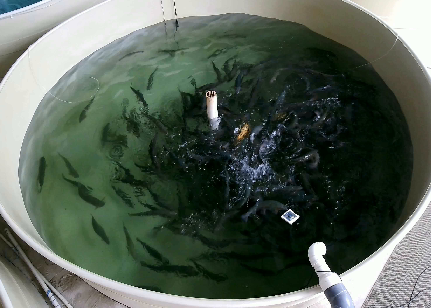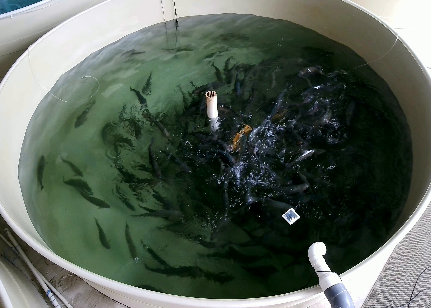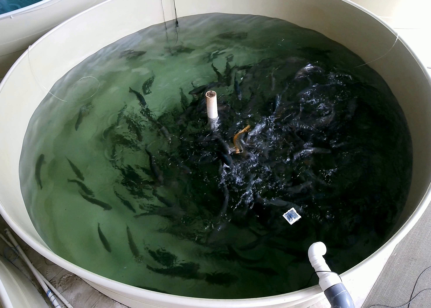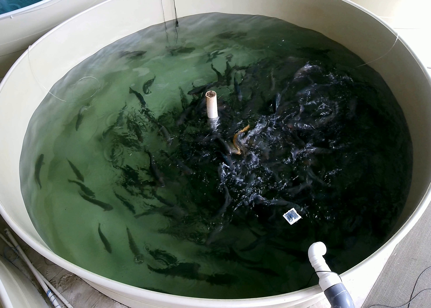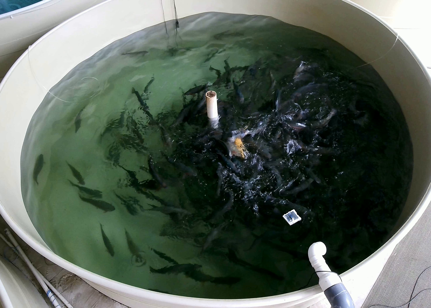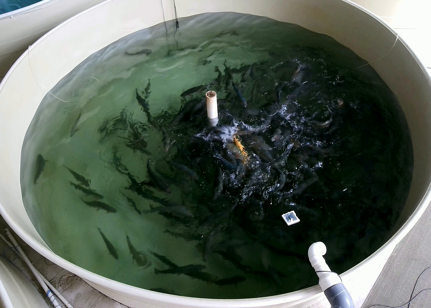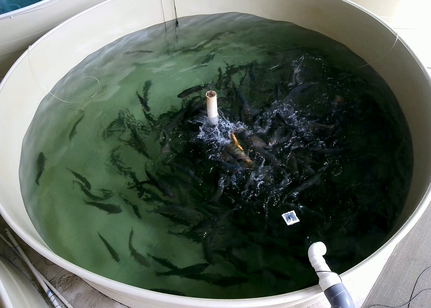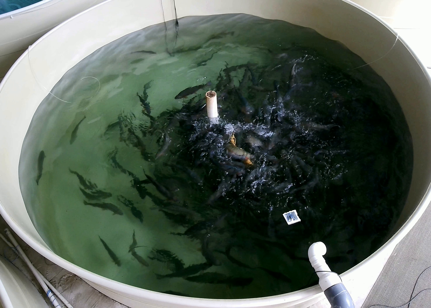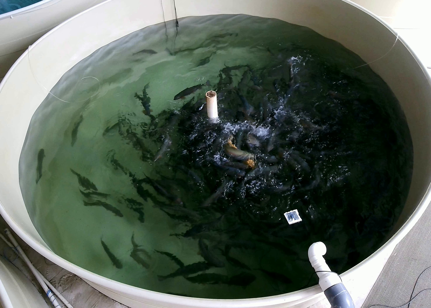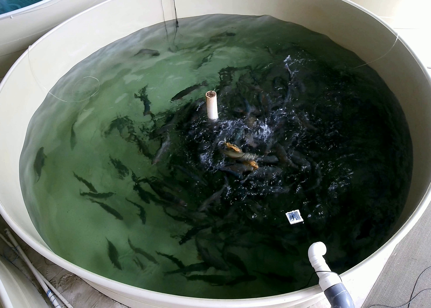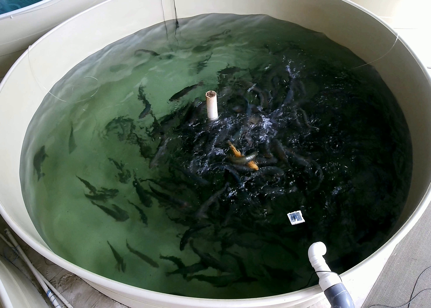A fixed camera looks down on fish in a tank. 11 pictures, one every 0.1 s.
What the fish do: Strong feeding.
